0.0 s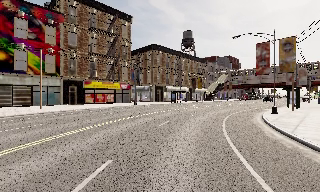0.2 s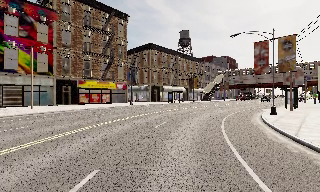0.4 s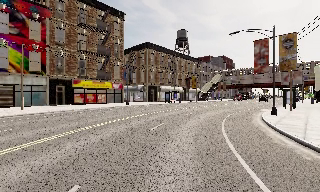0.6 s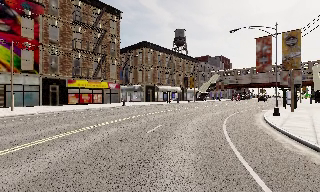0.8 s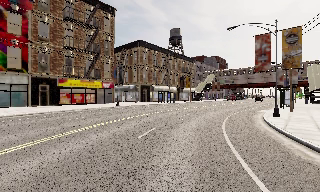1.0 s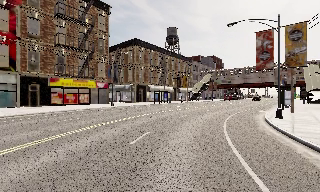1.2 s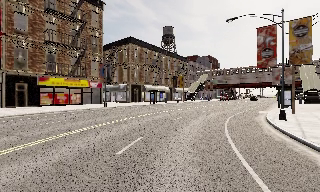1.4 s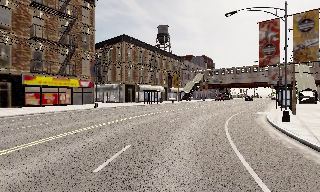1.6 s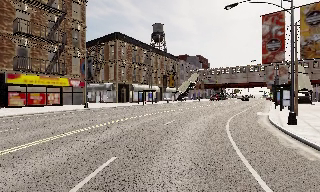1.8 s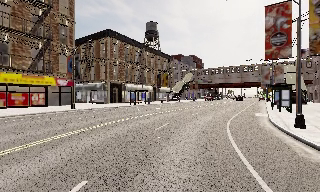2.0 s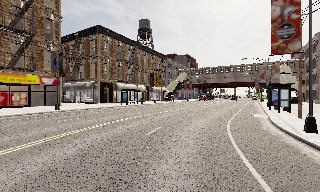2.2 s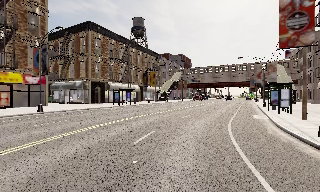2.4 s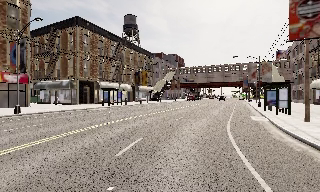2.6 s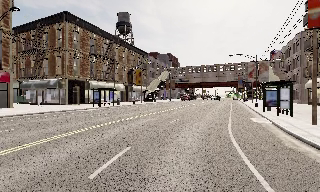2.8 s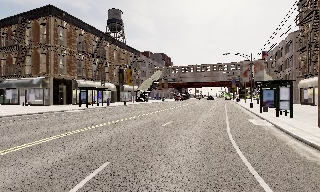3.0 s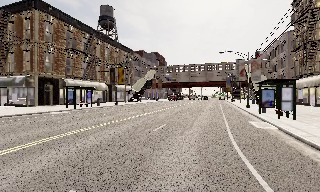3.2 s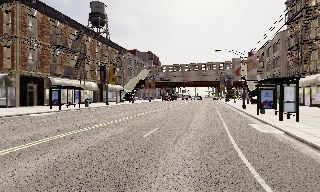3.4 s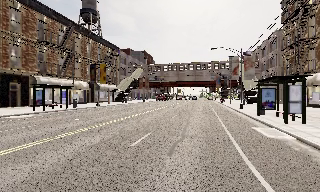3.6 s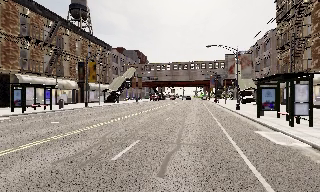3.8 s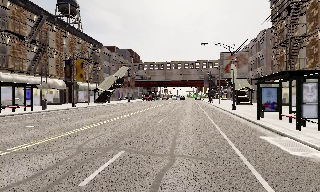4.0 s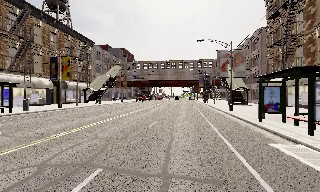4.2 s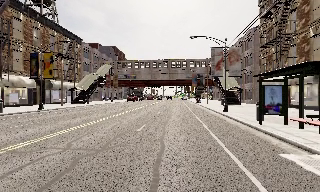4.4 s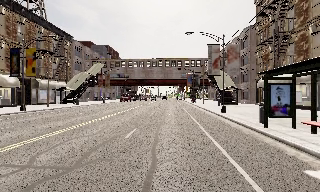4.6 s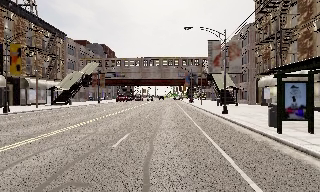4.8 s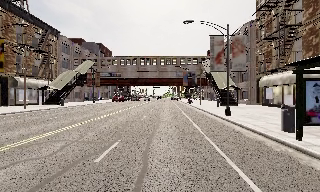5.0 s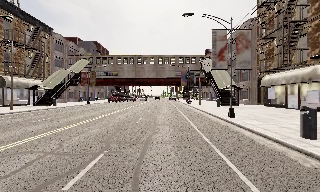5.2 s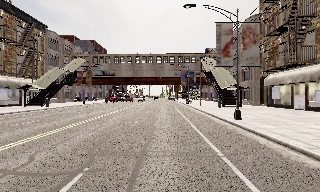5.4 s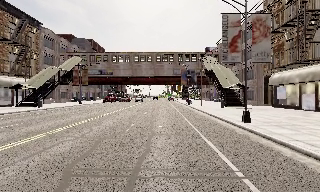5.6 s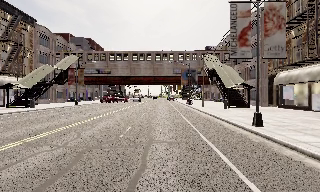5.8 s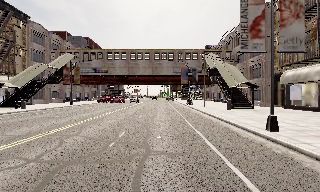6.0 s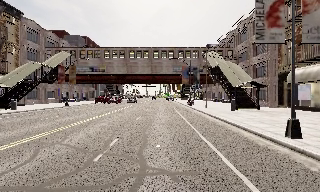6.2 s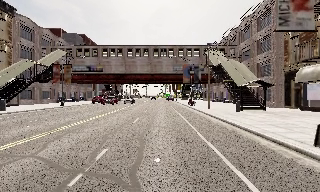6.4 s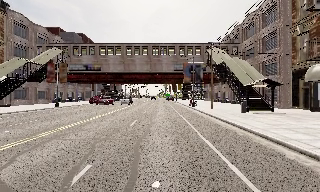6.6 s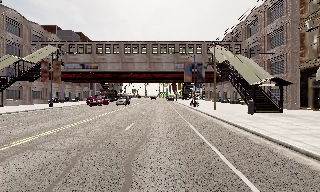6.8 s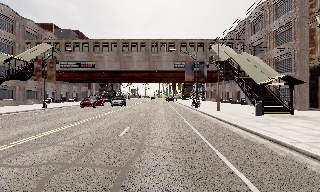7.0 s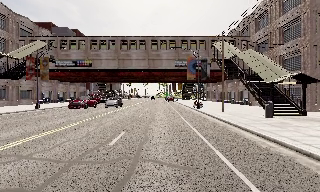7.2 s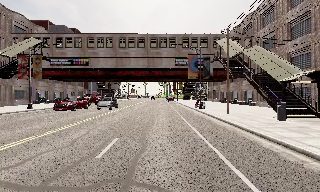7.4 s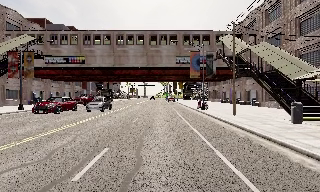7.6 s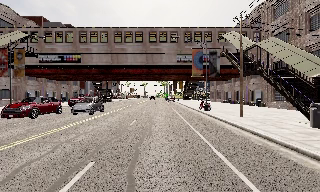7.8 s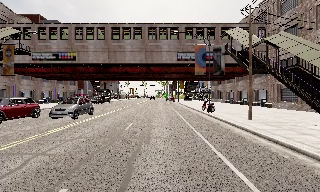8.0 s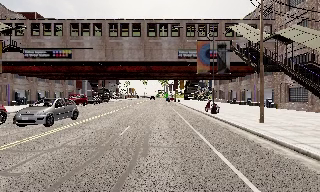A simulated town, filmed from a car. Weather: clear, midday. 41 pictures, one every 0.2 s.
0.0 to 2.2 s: The camera pans to its right, which is clockwise from overhead, by about 15 degrees. It travels forward, about 10 m, so what stands in front looms larger. It gains speed.
2.2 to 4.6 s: The camera pans to its right, which is clockwise from overhead, by about 25 degrees. It travels forward, about 14 m, so what stands in front looms larger.
4.6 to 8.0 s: The camera travels forward, about 20 m, so what stands in front looms larger.
The film runs forward here.
